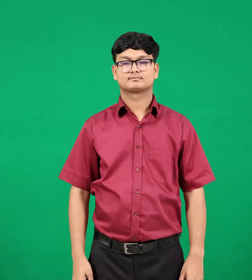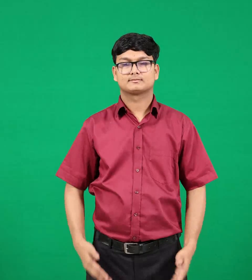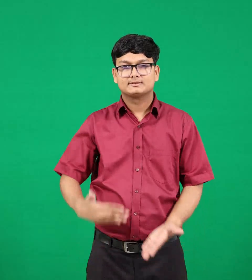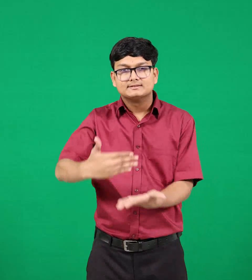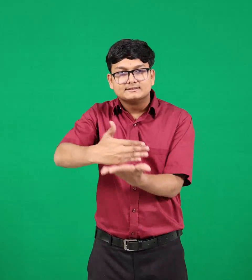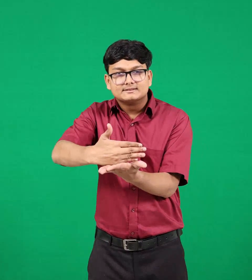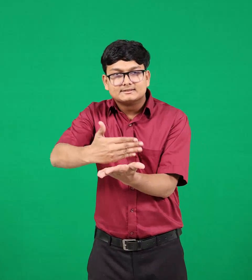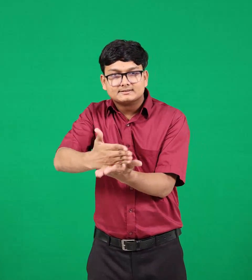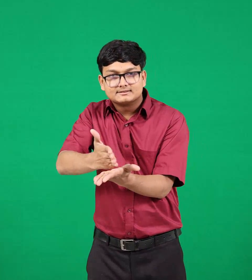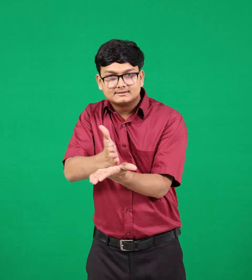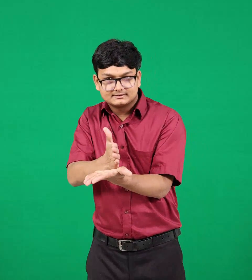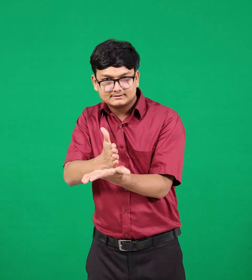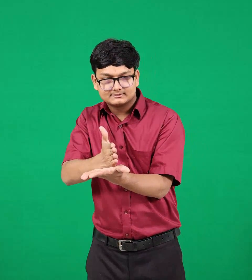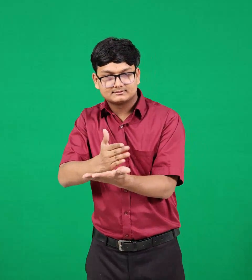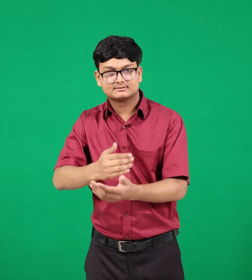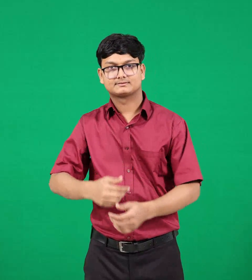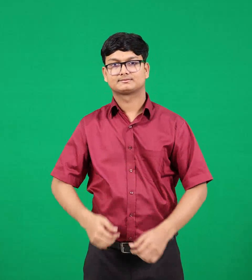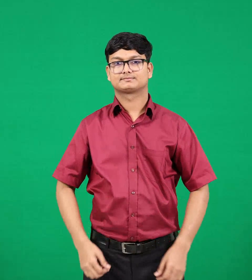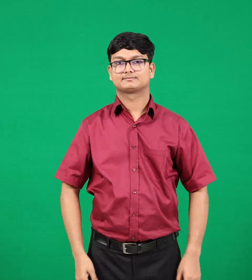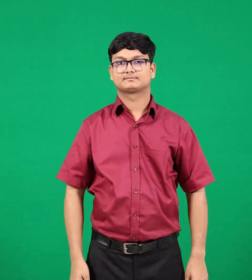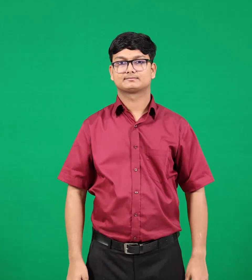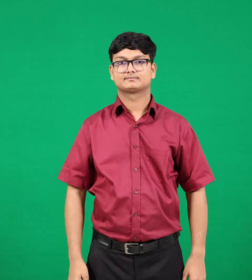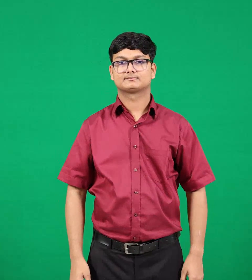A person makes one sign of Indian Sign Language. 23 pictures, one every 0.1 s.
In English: divide
